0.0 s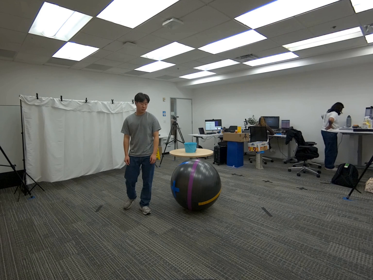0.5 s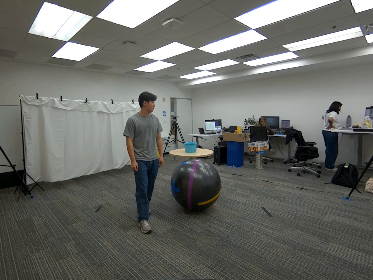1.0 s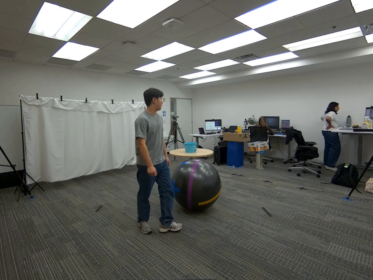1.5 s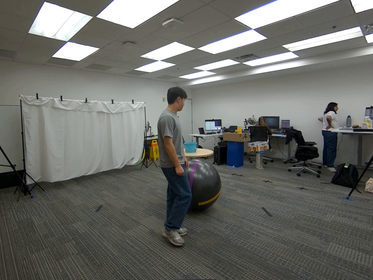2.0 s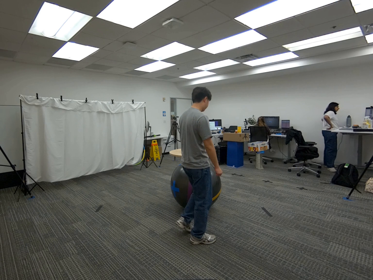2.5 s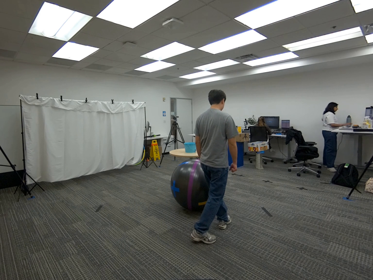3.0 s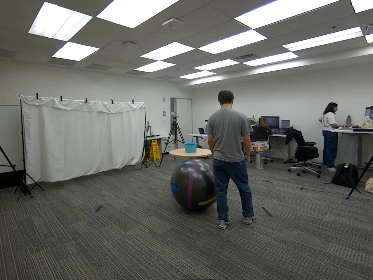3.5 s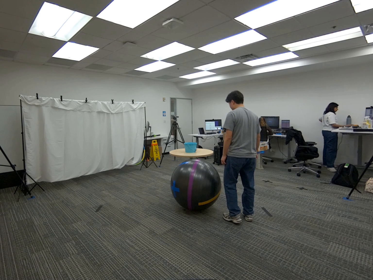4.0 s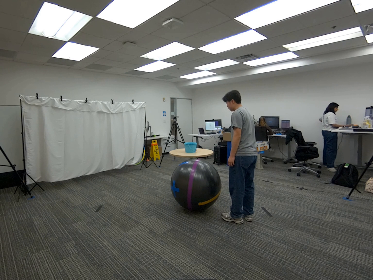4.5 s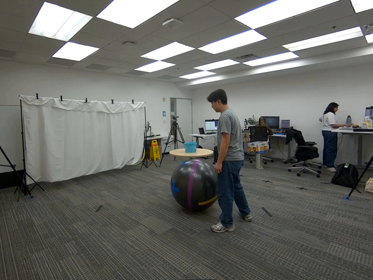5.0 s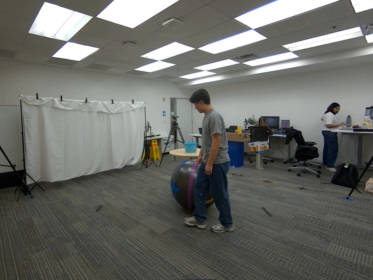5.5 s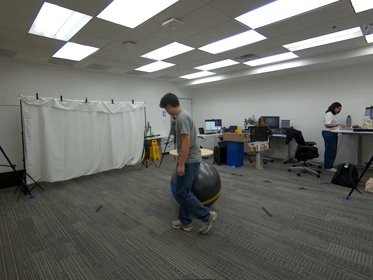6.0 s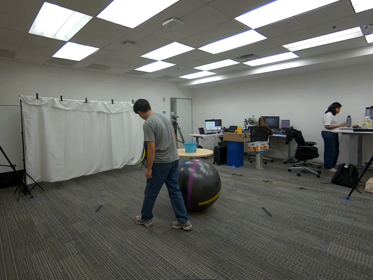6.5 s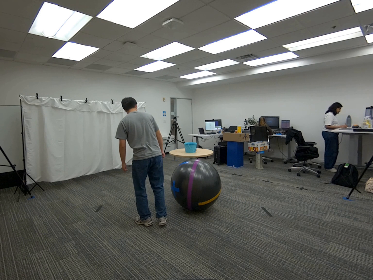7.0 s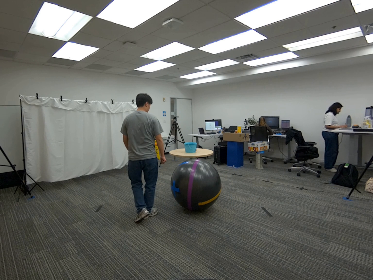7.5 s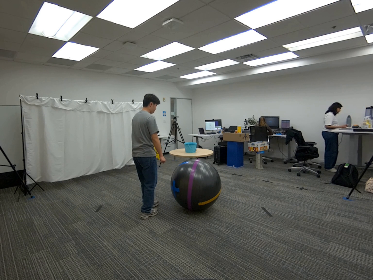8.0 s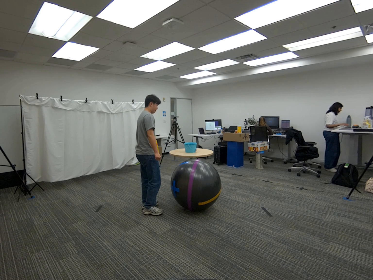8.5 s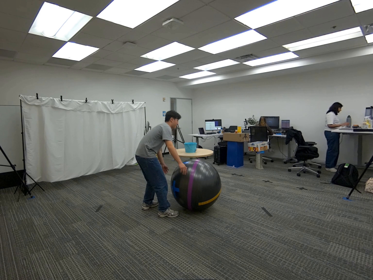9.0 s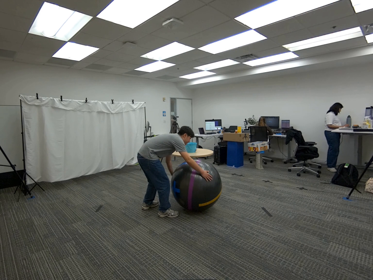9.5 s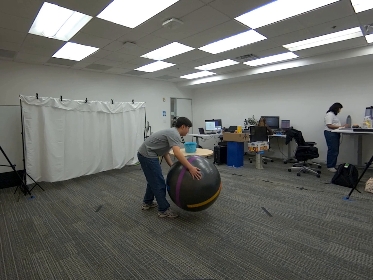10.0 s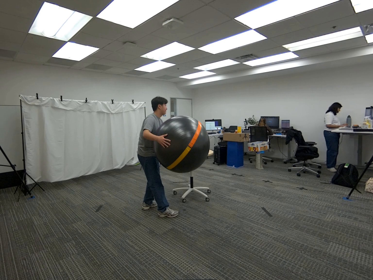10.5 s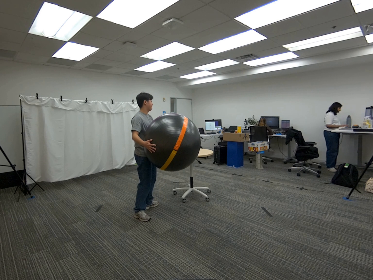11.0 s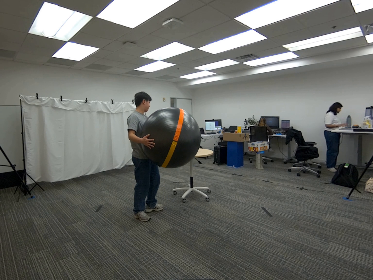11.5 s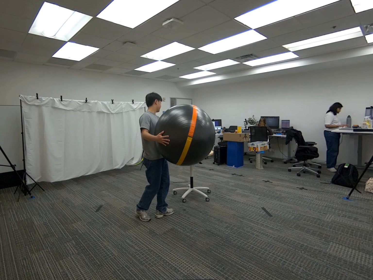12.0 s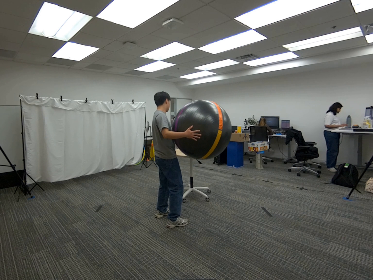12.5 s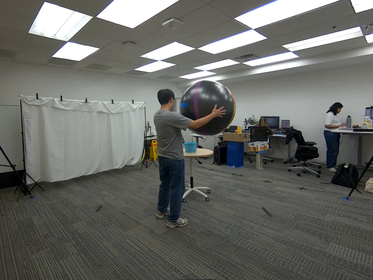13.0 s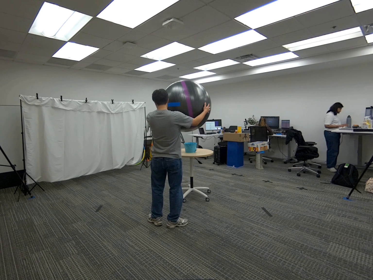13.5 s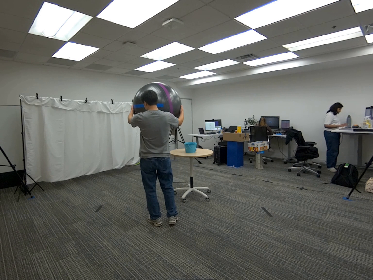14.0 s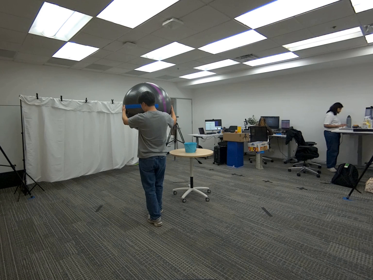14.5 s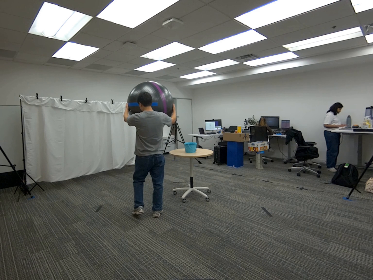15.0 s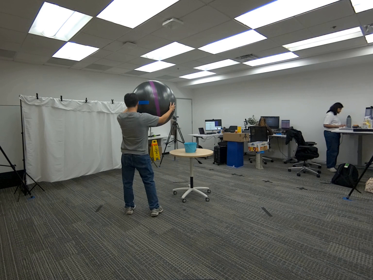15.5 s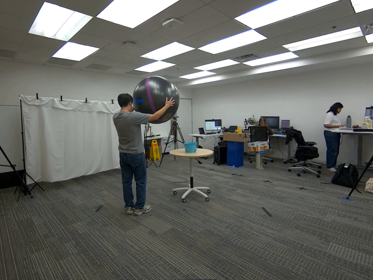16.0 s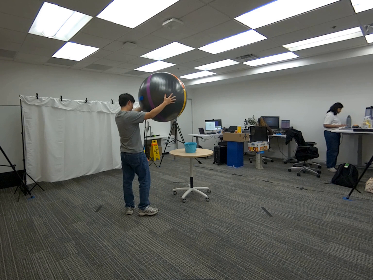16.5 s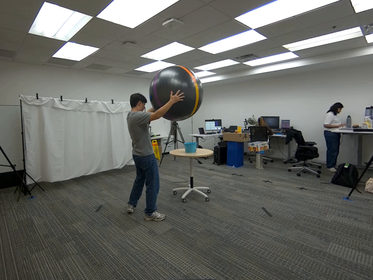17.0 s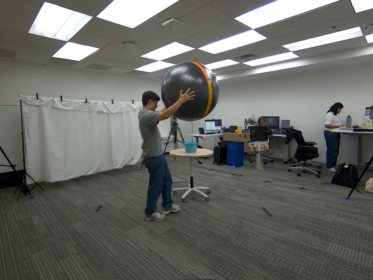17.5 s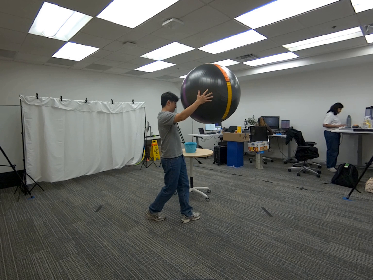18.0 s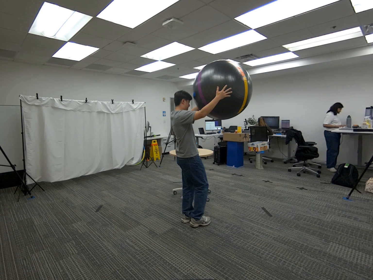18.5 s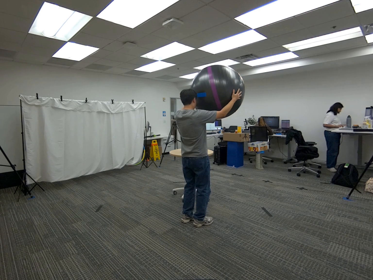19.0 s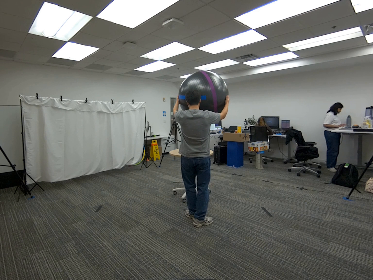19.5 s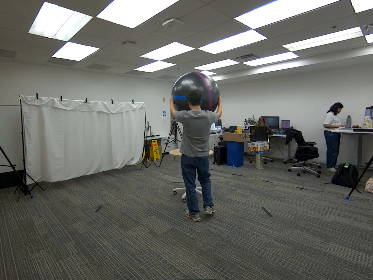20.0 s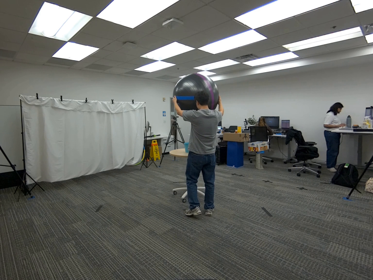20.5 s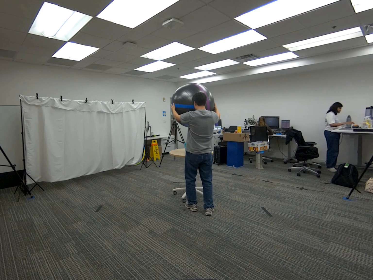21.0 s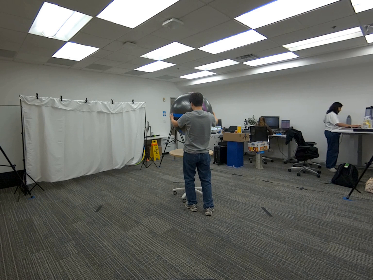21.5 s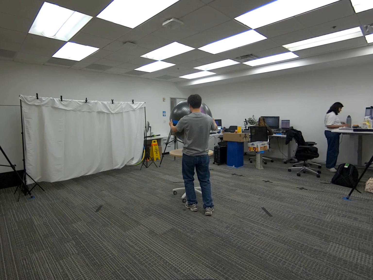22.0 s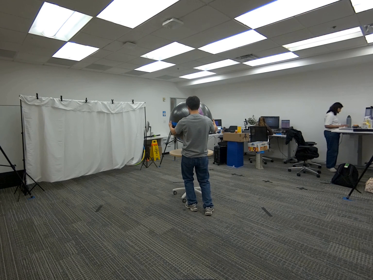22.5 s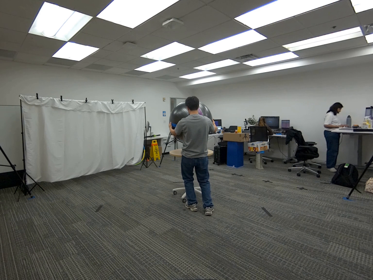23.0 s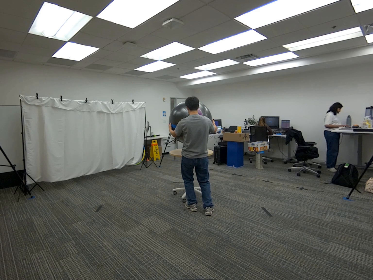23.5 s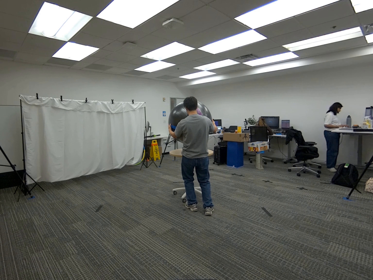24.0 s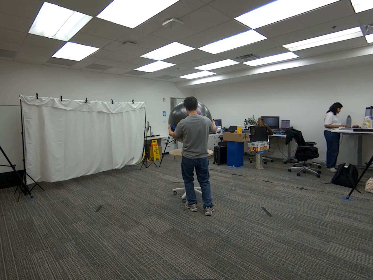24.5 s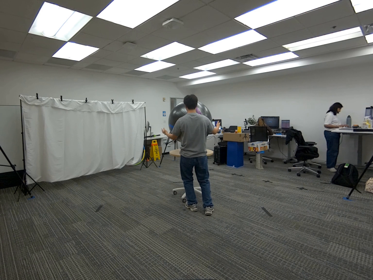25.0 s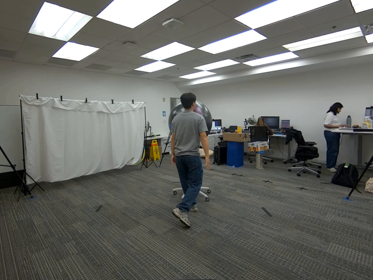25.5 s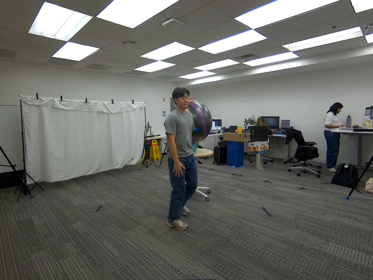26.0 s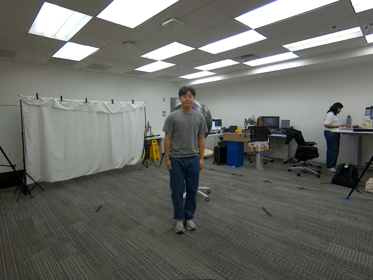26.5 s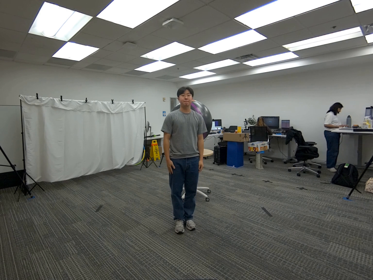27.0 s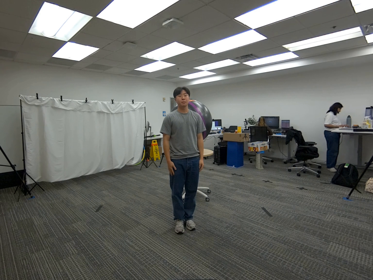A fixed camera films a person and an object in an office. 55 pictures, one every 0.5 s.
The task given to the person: Walk over to the yoga ball on the floor and place on the round table on top of the blue basket.
